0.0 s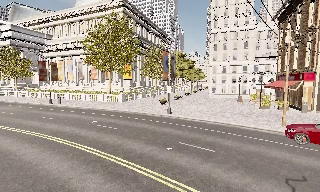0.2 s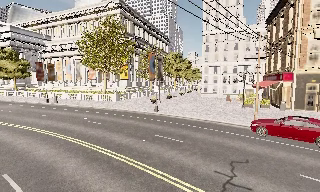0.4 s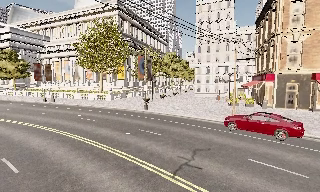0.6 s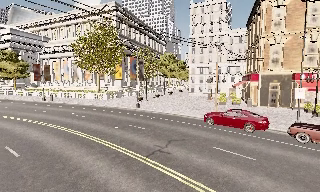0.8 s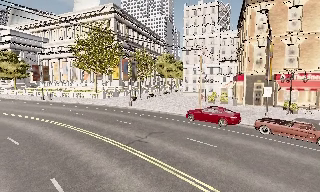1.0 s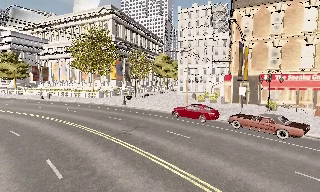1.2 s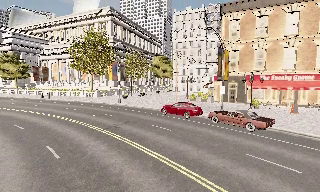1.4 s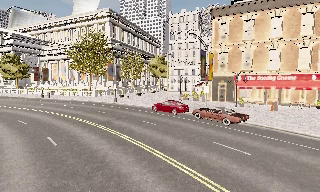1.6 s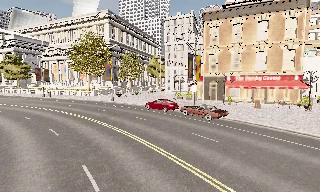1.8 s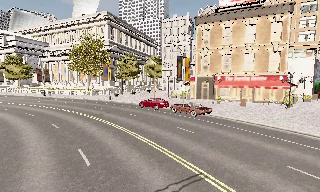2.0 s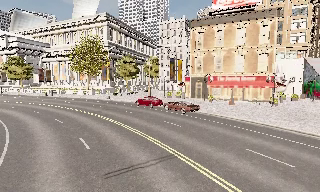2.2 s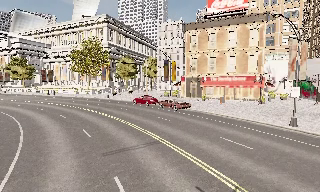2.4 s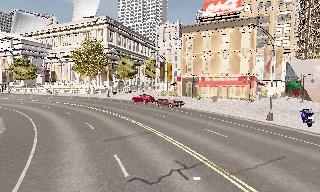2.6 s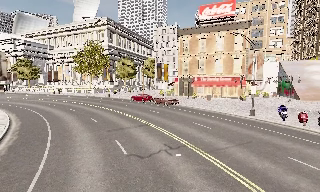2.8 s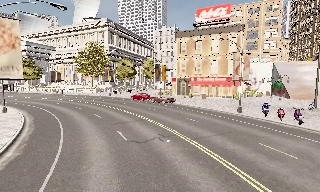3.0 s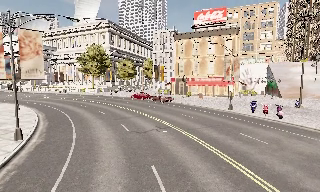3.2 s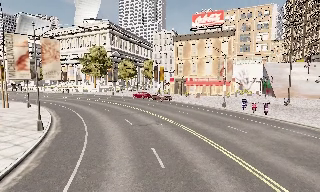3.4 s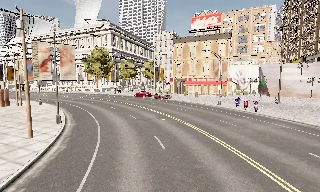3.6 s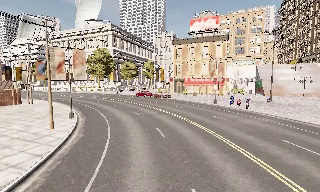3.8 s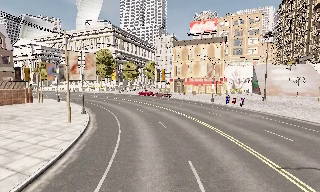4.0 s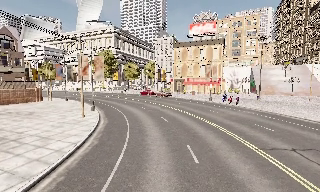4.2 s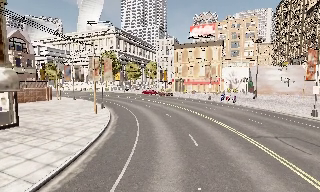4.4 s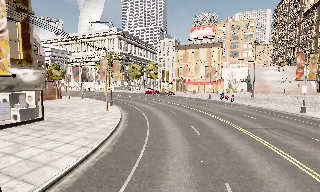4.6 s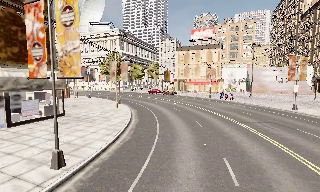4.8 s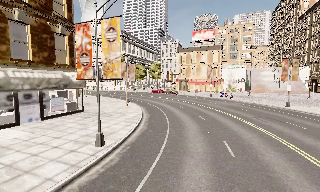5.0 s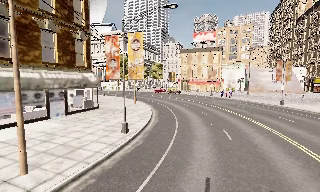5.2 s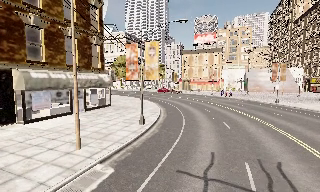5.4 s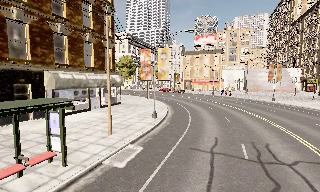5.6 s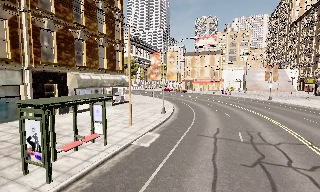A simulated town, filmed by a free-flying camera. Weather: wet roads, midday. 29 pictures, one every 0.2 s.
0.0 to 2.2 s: The camera travels backward and to its right, about 20 m, so what stands in front gets smaller.
2.2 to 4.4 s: The camera travels backward, about 20 m, so what stands in front gets smaller.
4.4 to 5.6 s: The camera travels backward and to its left, about 14 m, so what stands in front gets smaller.
The film runs forward here.
